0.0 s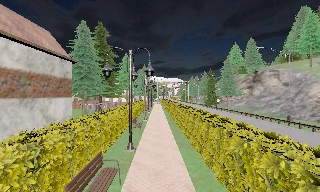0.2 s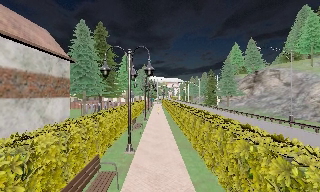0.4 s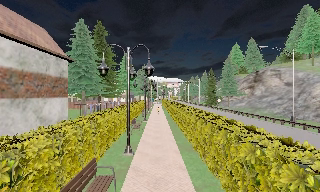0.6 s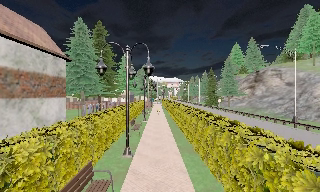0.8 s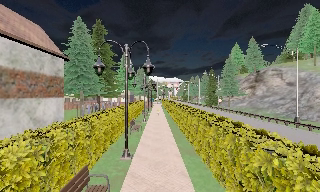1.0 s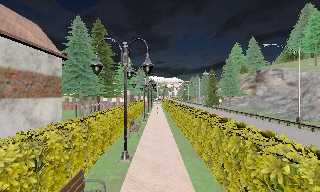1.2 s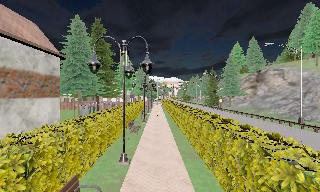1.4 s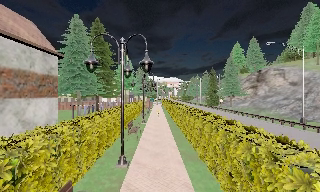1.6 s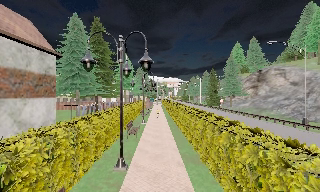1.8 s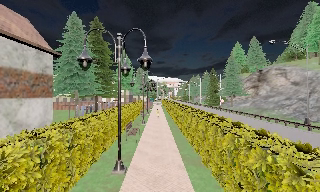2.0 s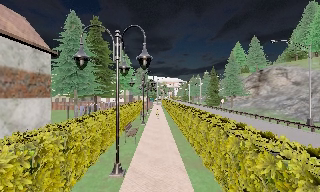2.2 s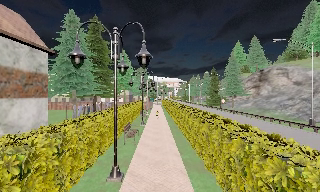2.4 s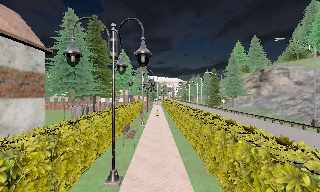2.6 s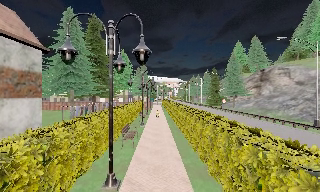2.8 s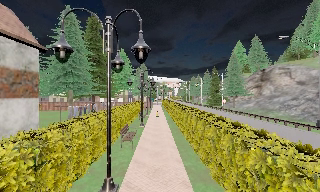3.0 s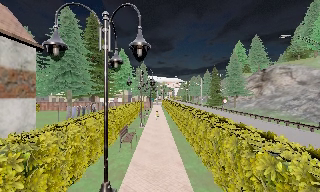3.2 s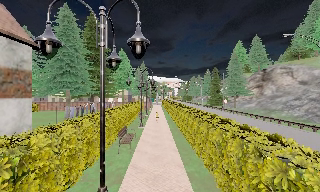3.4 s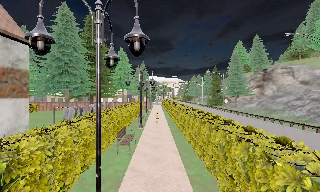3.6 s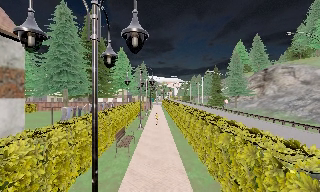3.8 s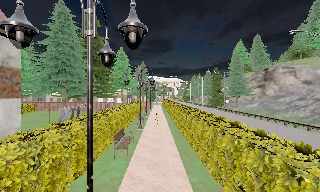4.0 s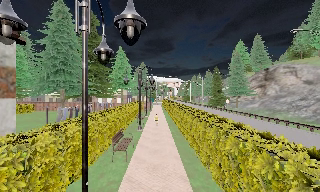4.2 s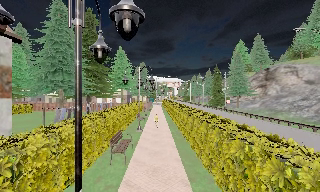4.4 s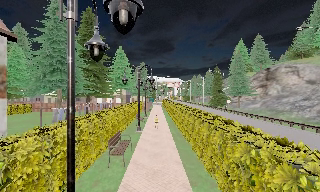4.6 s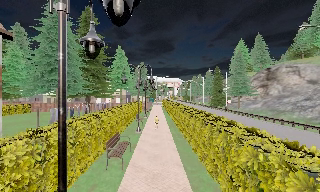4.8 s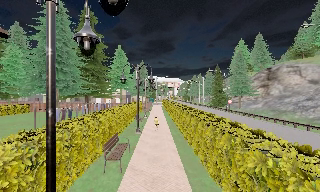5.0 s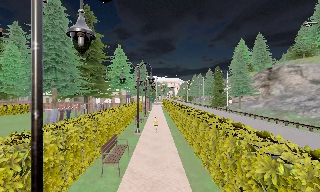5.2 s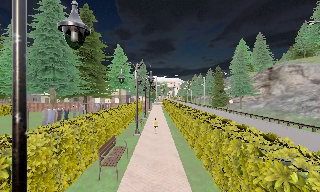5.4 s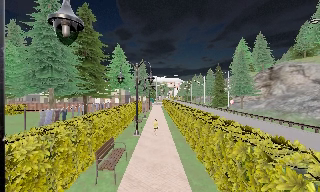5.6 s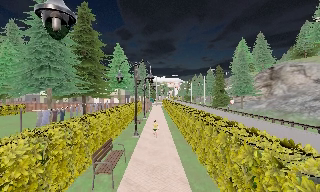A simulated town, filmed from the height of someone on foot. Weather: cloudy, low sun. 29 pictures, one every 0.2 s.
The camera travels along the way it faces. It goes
forward.
0.0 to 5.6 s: The camera travels forward, about 6 m, so what stands in front looms larger.
The film runs forward here.
